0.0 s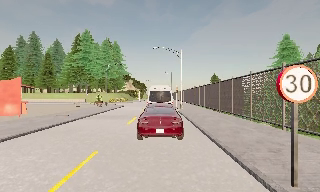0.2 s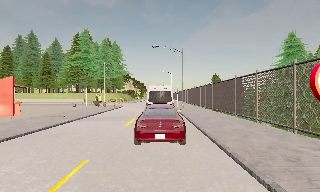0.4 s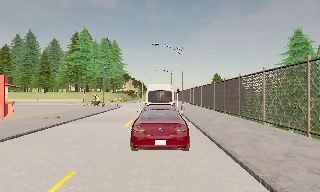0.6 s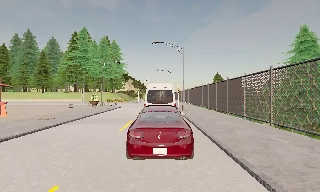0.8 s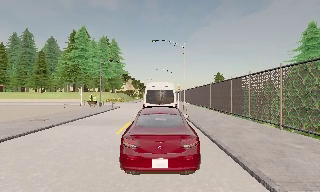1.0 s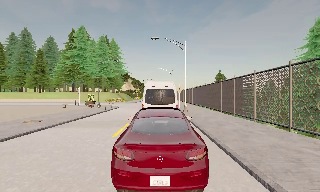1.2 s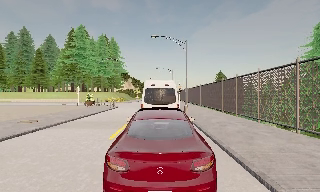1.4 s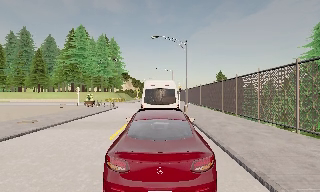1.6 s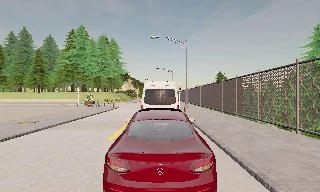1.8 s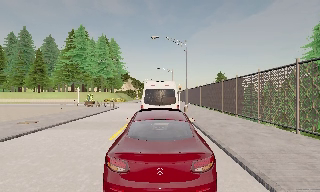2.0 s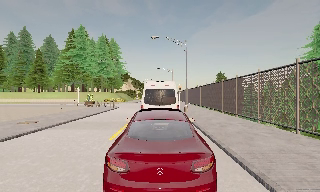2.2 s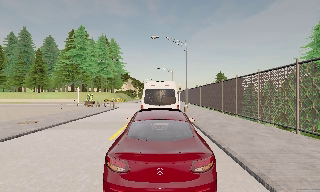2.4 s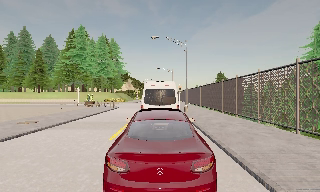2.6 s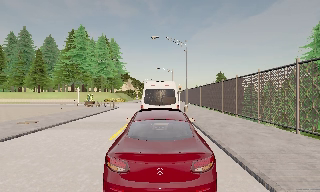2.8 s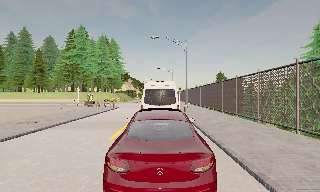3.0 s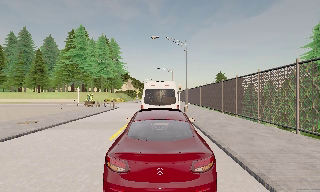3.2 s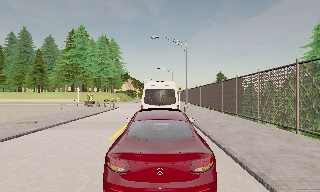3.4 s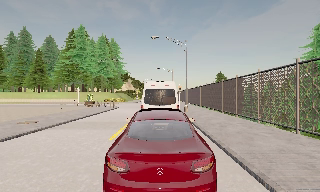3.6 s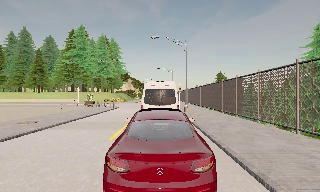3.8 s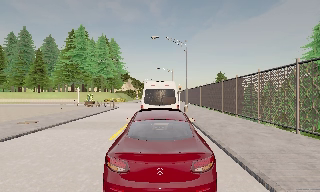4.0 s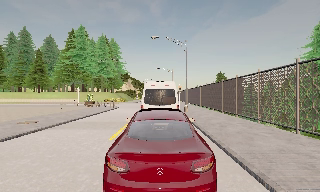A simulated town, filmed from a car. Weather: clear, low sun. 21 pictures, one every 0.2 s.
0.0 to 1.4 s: The camera travels forward, about 3.5 m, so what stands in front looms larger. It loses speed.
1.4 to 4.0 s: The camera keeps its place and its aim.
The film runs forward here.
